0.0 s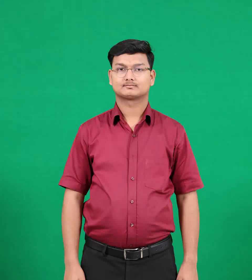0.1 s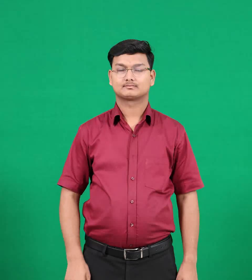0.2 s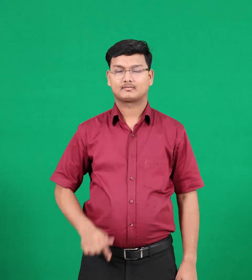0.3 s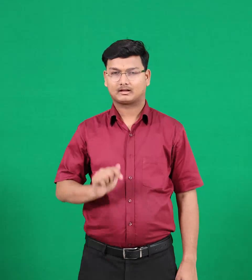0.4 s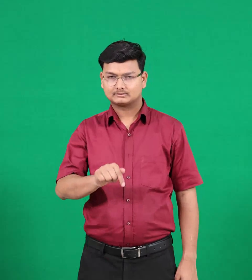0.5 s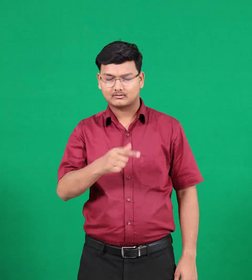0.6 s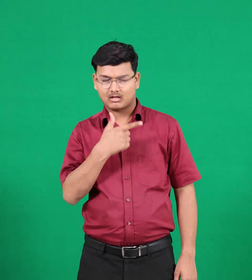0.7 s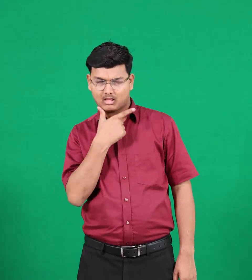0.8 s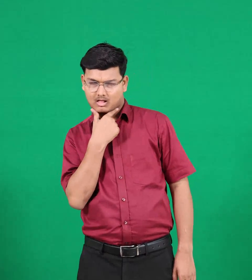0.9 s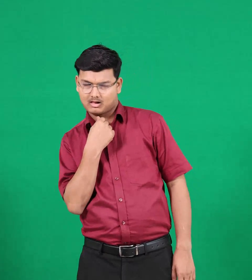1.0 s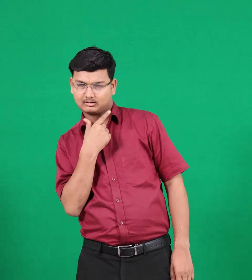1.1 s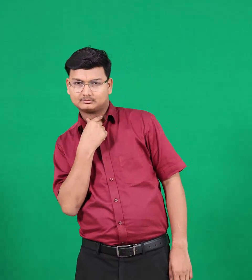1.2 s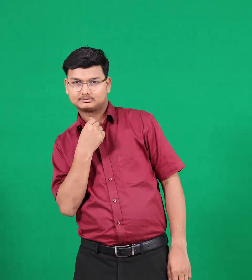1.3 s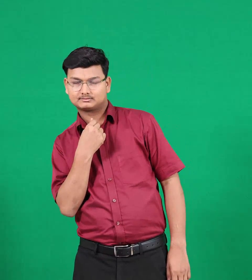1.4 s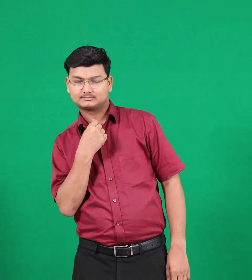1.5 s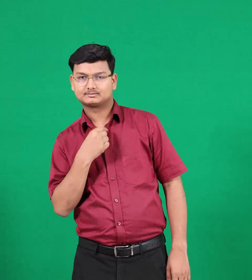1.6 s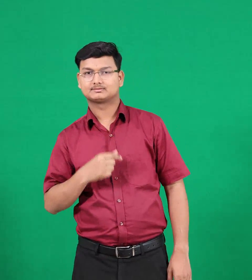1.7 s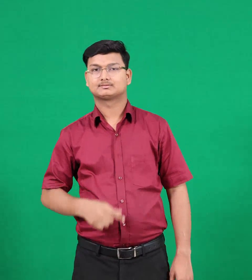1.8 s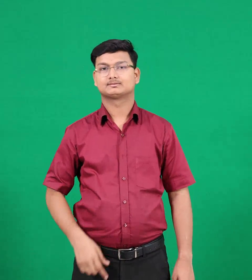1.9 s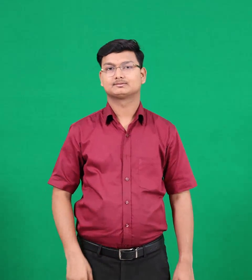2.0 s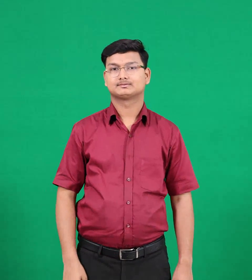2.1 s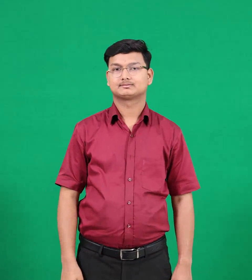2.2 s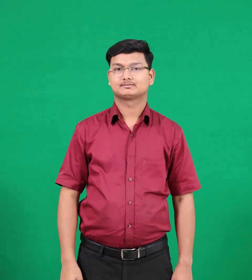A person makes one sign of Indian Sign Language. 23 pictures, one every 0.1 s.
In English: cheating
